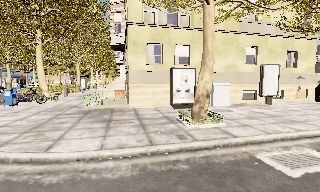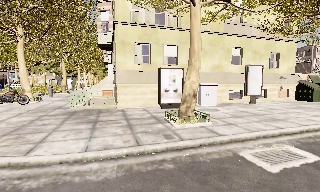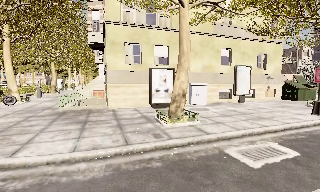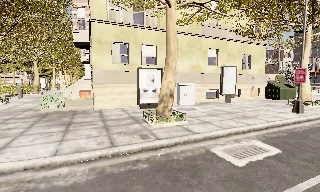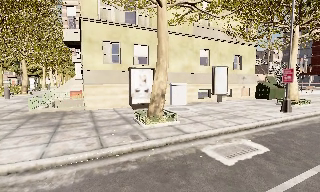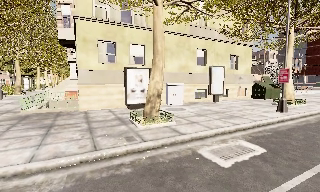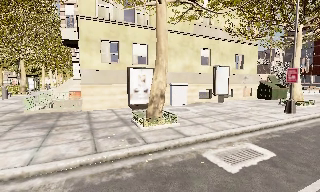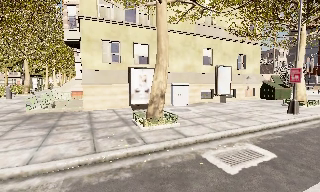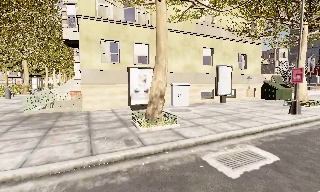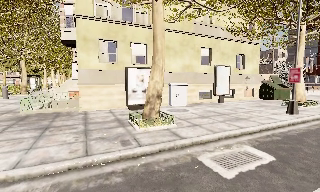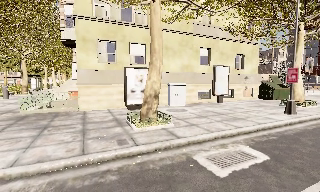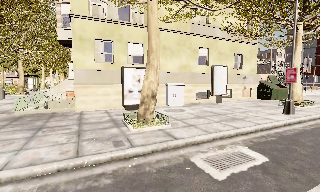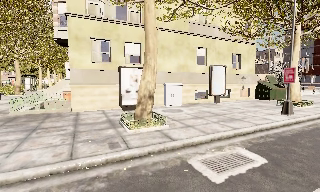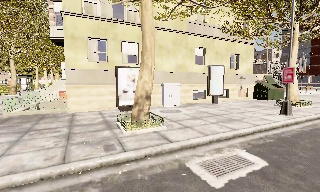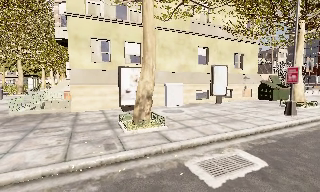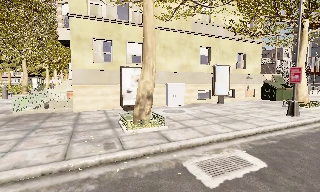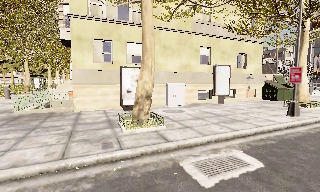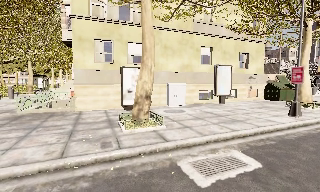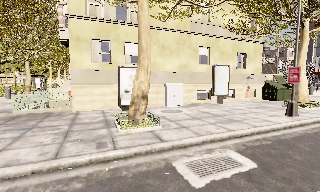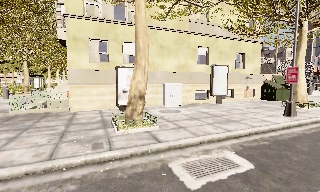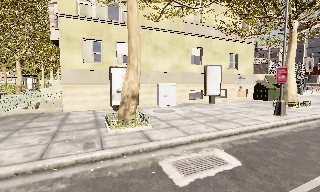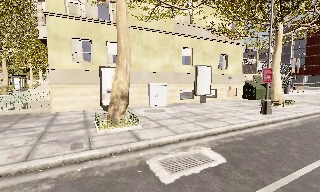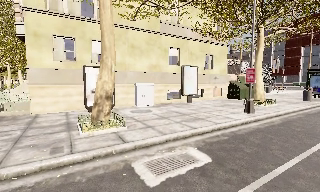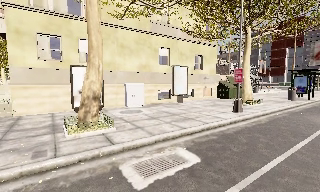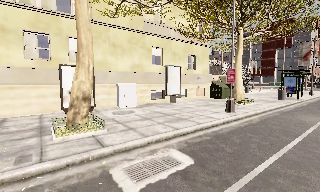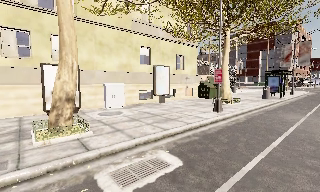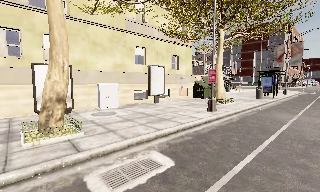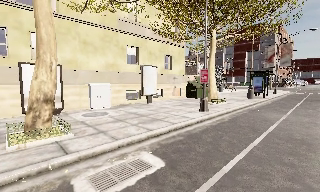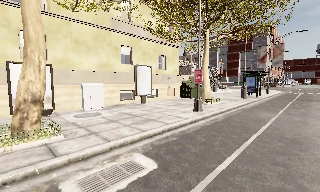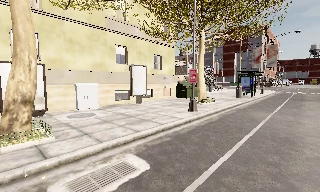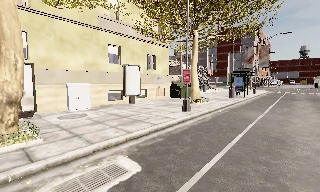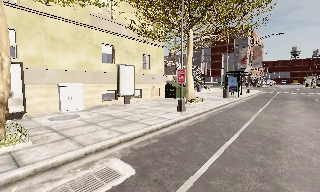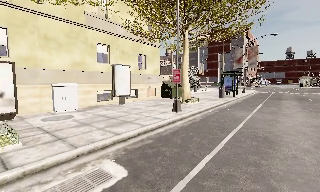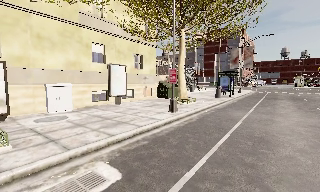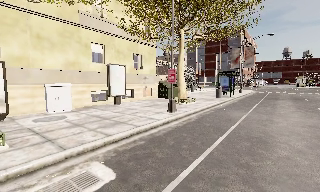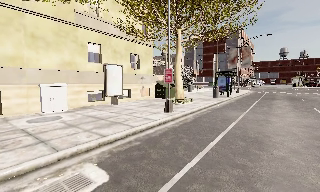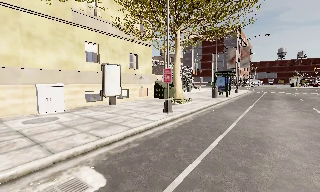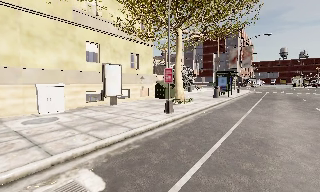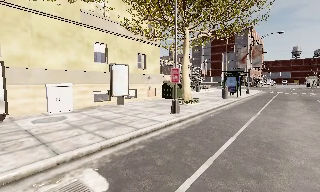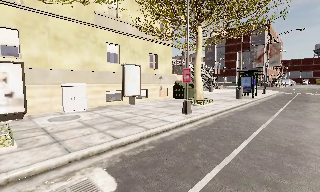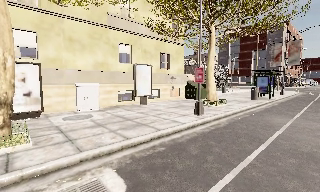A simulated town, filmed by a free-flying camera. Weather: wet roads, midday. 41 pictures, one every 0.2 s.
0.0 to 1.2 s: The scene slides to the left, as the camera pans about 10 degrees to its right.
1.2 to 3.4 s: The camera travels to its right, about 1 m.
3.4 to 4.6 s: The scene slides to the left, as the camera pans about 10 degrees to its right. It travels to its right, about 0.5 m, so close, fixed things drift to the left.
4.6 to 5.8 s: The camera pans to its right, which is clockwise from overhead, by about 15 degrees.
5.8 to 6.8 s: The camera shifts only a little, or ends up much as it began.
6.8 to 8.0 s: The camera pans to its left, which is counterclockwise from overhead, by about 10 degrees. It travels forward, about 0.5 m, so what stands in front looms larger.
The film runs backward here.
